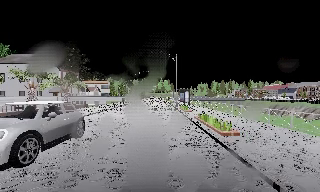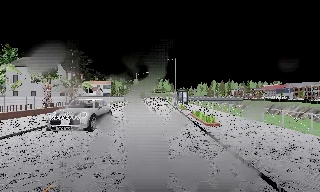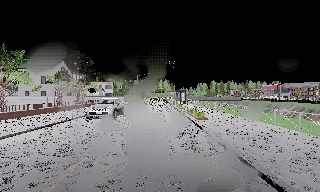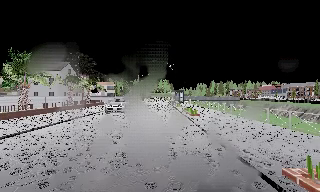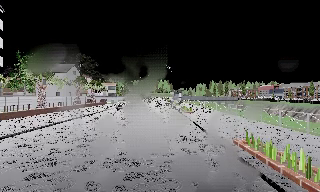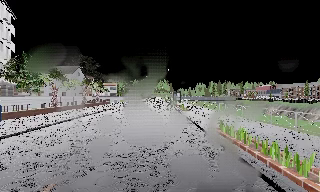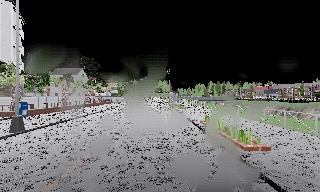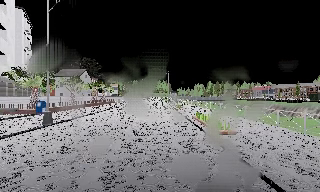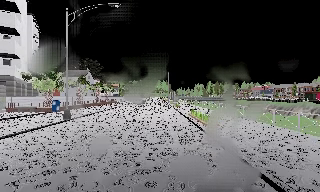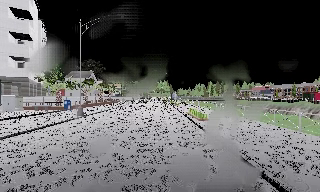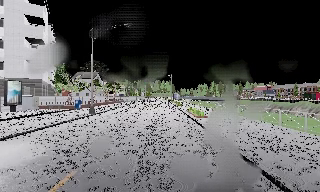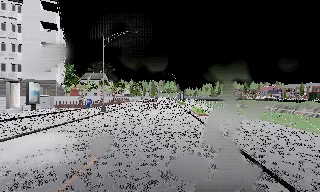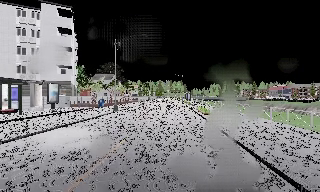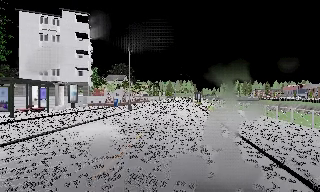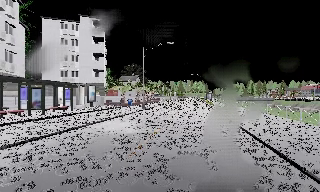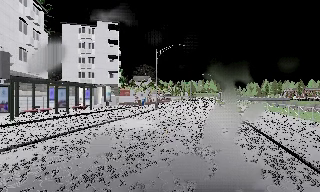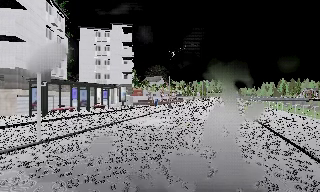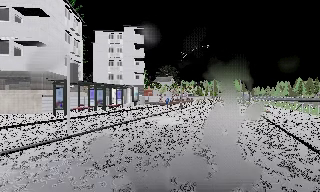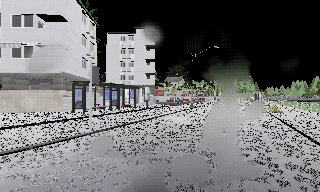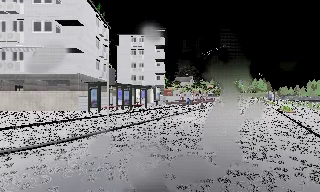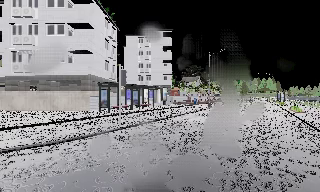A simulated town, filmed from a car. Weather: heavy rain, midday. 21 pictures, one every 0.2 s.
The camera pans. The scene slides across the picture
to the right.
The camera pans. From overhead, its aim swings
counterclockwise.
0.0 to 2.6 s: The camera travels backward, about 25 m, so what stands in front gets smaller. It loses speed.
2.6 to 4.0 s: The scene slides to the right, as the camera pans about 25 degrees to its left. It travels backward, about 4.5 m, so what stands in front gets smaller. It loses speed.
The film runs backward here.
